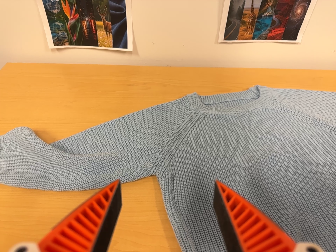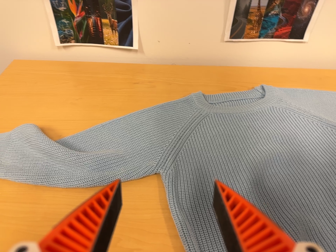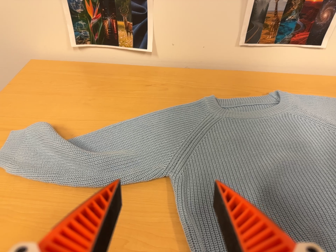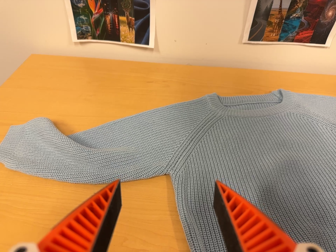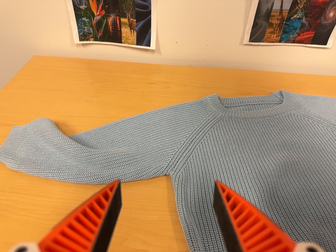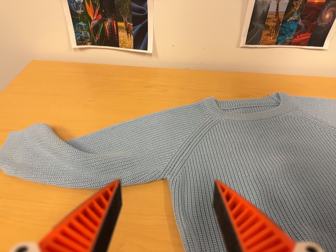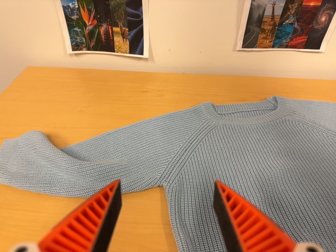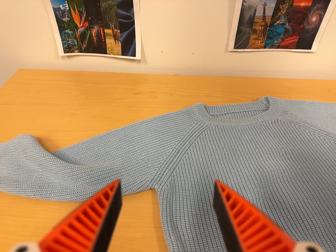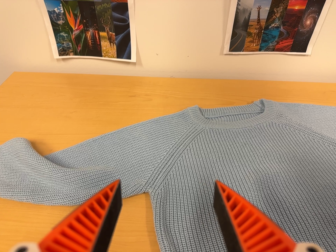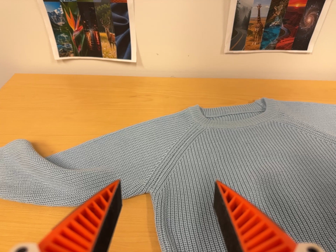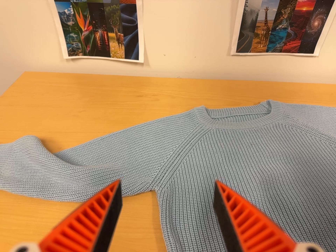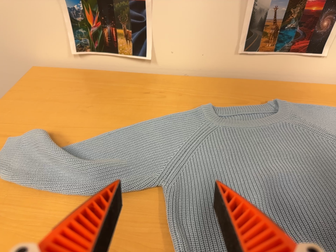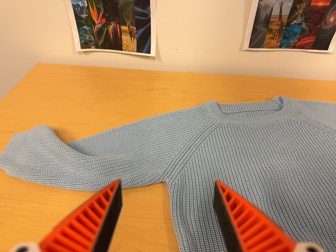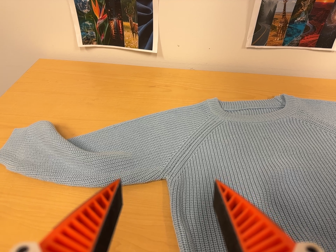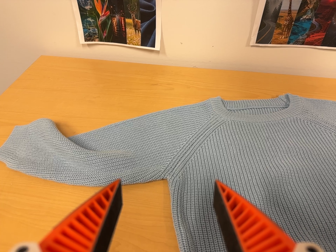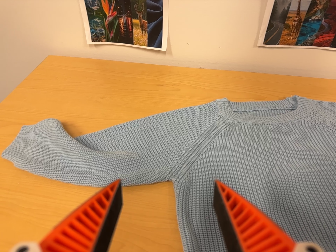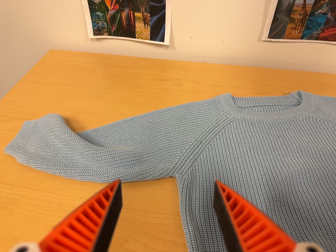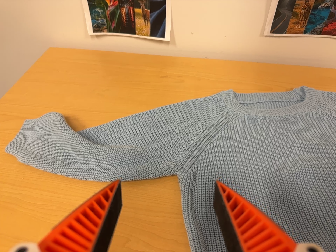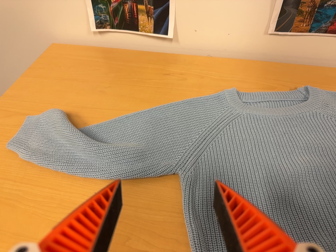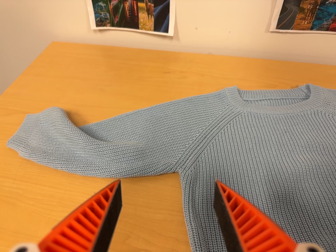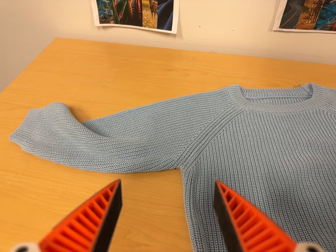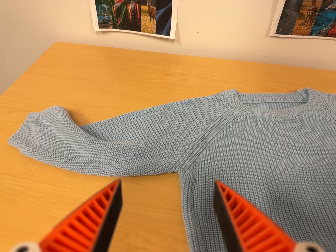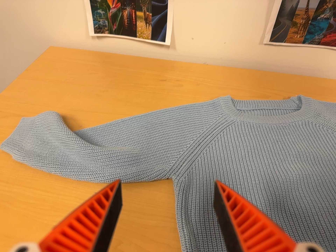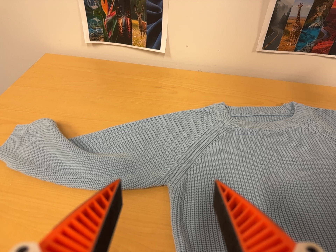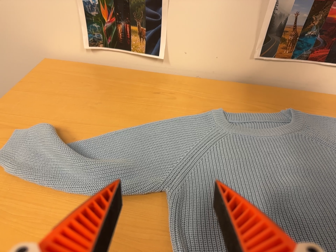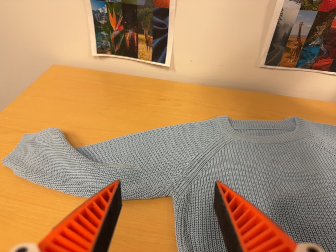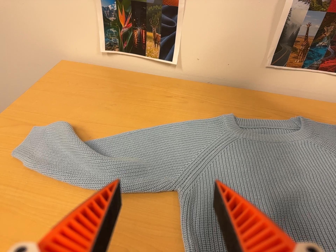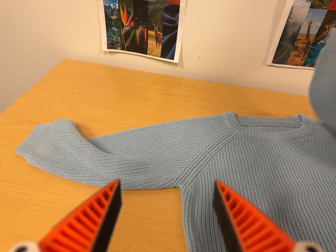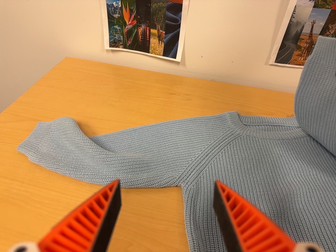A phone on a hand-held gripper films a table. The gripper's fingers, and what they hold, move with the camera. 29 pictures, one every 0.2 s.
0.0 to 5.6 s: The camera rolls about its line of sight by about 10 degrees, and the scene rotates clockwise.
The film runs forward here.
